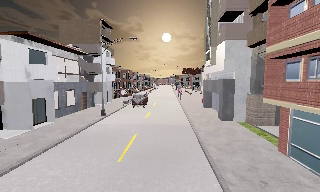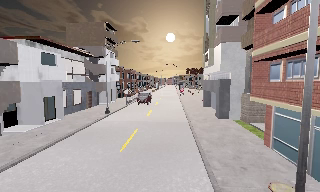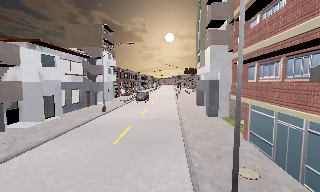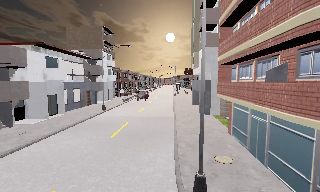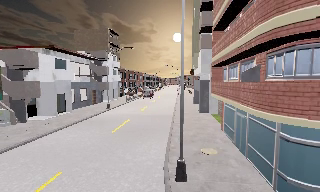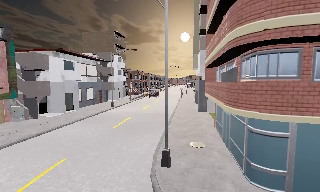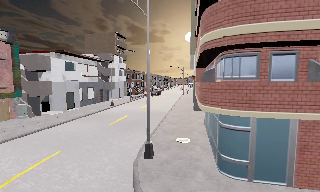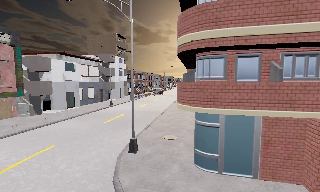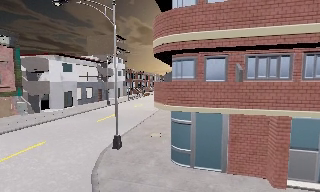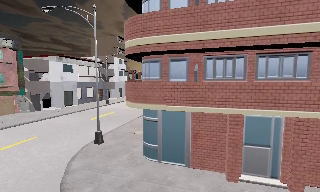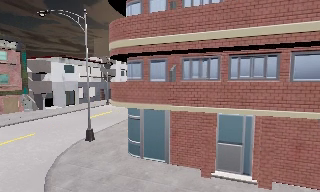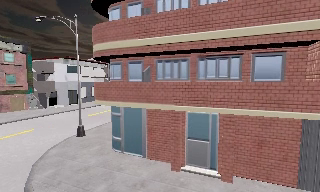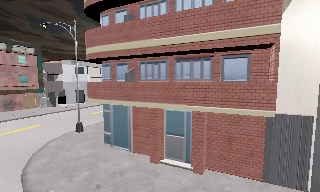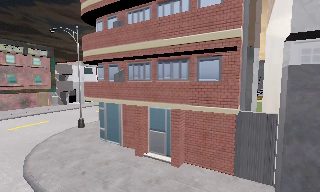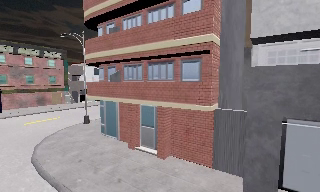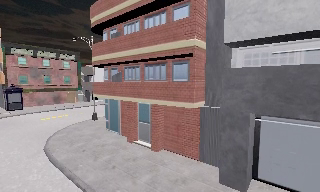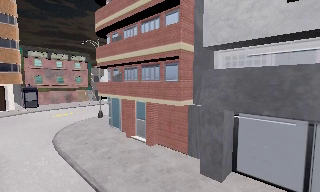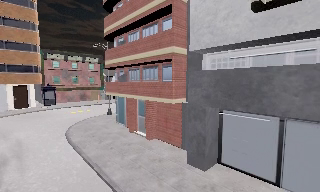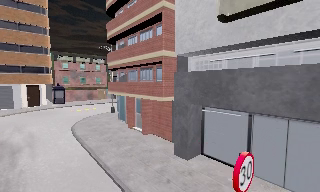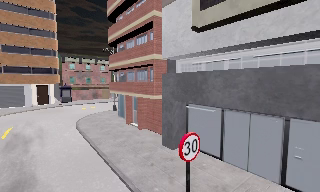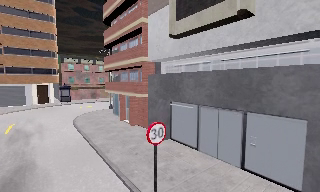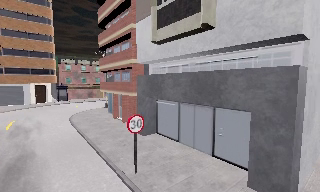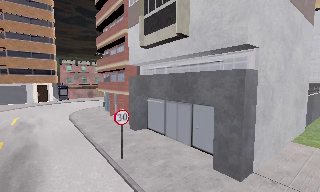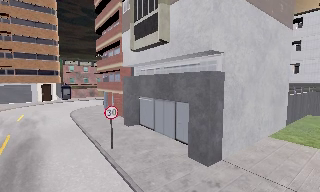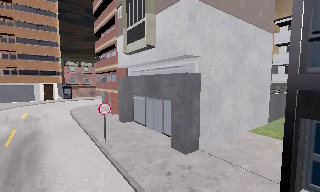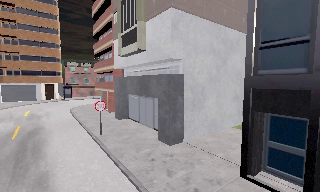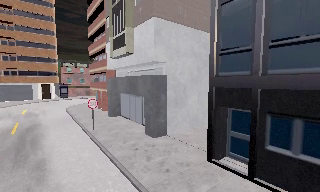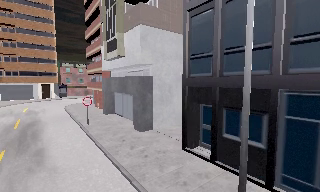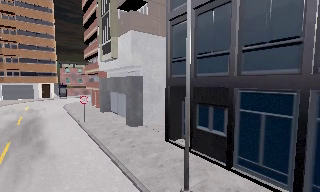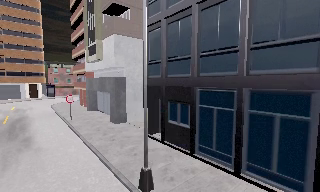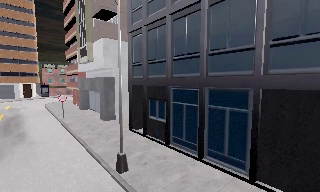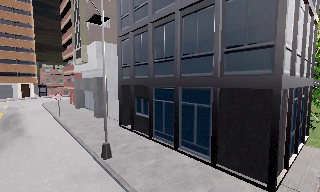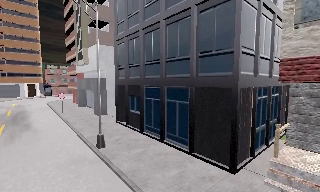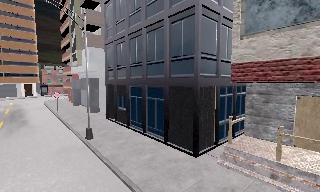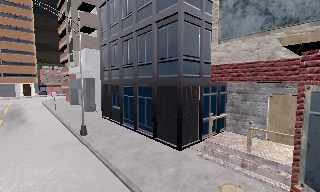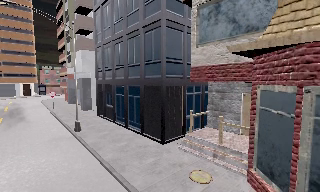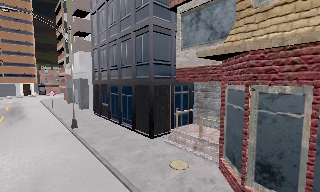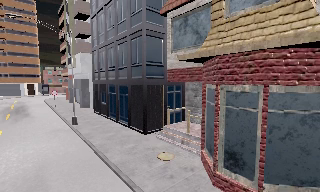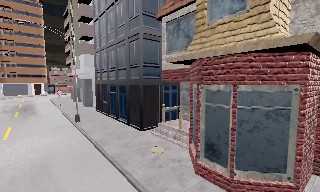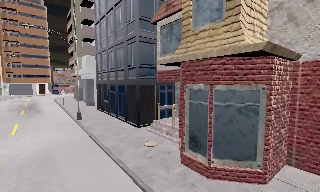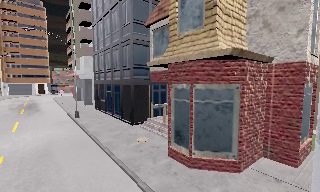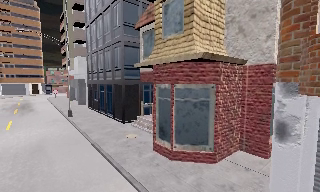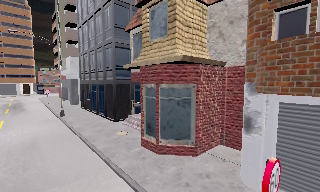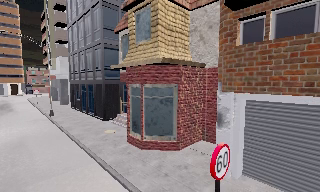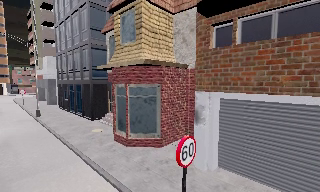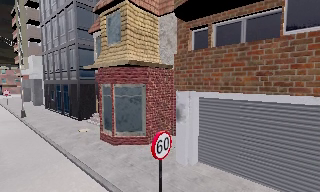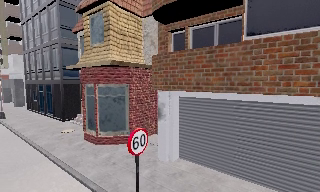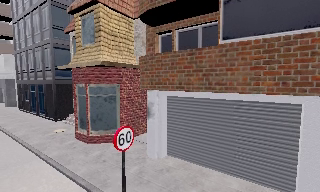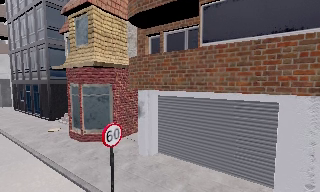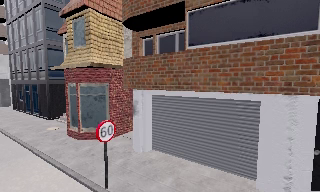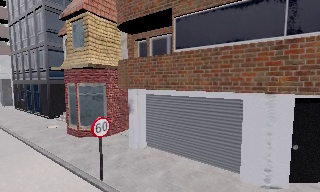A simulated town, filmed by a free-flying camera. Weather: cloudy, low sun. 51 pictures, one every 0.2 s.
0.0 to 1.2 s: The camera travels backward and to its right, about 7 m, so what stands in front gets smaller.
1.2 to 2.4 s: The camera pans to its left, which is counterclockwise from overhead, by about 15 degrees. It travels to its right, about 8 m, so close, fixed things drift to the left.
2.4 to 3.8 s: The camera pans to its left, which is counterclockwise from overhead, by about 25 degrees. It travels to its right and backward, about 9 m.
3.8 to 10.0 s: The scene slides to the left, as the camera pans about 20 degrees to its right. It travels backward and to its right, about 30 m, so what stands in front gets smaller. It loses speed.
The film runs backward here.
